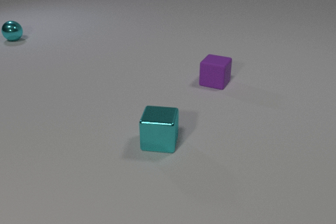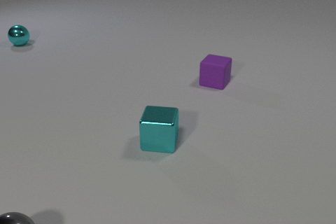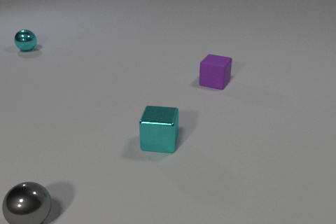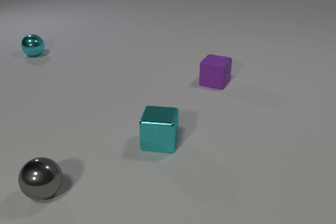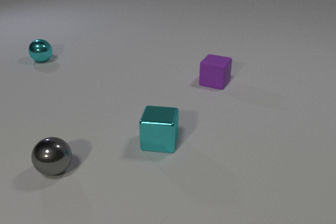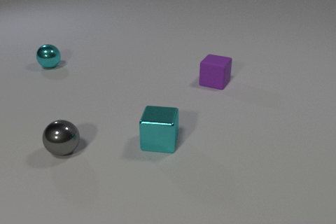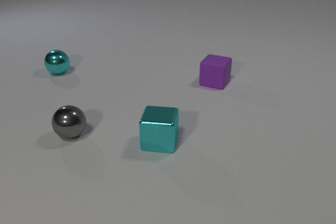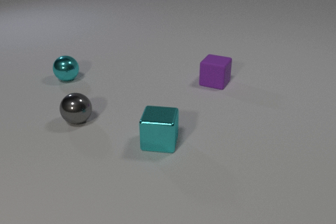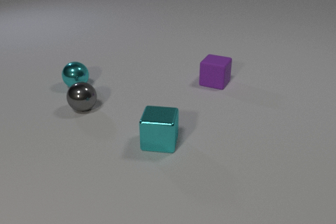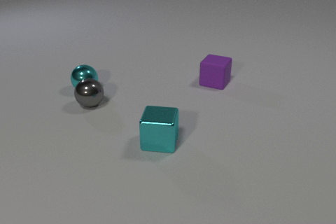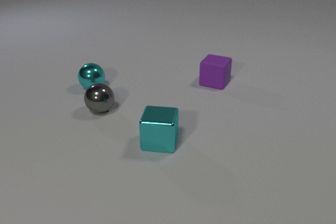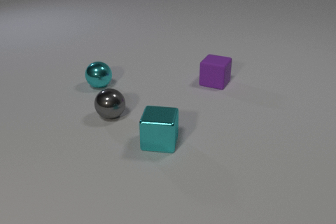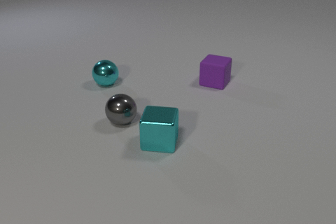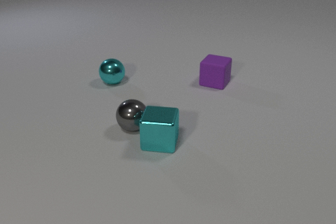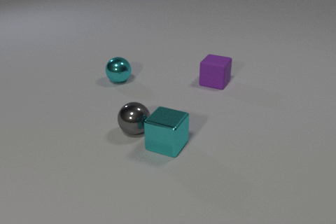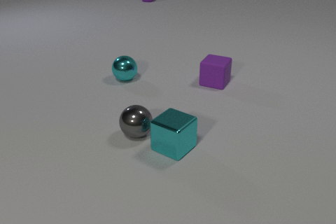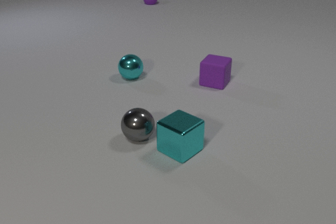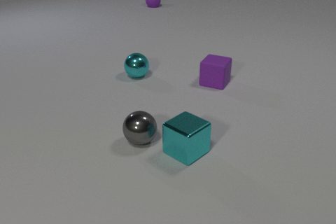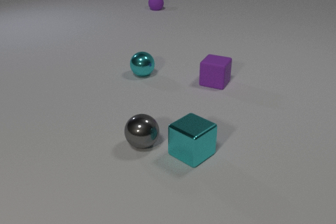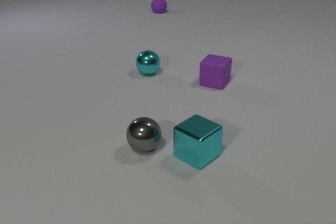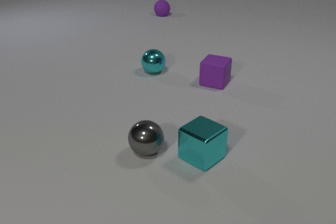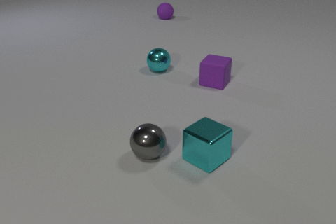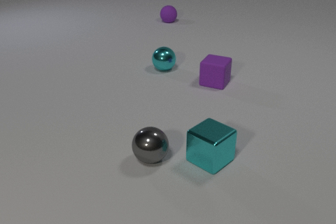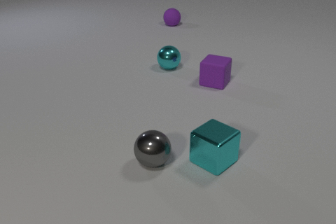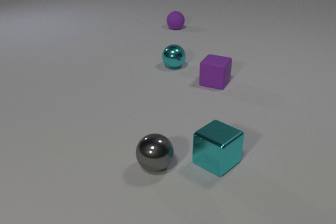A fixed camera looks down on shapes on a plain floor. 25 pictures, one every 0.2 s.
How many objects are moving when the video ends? 4.
Are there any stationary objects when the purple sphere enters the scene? yes.
What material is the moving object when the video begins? metal.
0.0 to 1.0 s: The gray metal sphere comes in at the bottom edge, rolls away from the camera. The cyan metal sphere rolls toward the camera.
1.0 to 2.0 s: The gray metal sphere rolls away from the camera and to the right. The cyan metal sphere rolls toward the camera and to the right. The gray metal sphere and the cyan metal sphere collide.
2.0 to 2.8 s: The gray metal sphere rolls toward the camera and to the right. The cyan metal sphere rolls to the right and away from the camera. The cyan metal cube slides to the right. The purple rubber sphere comes in at the top edge. The gray metal sphere and the cyan metal cube collide.
2.8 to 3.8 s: The gray metal sphere rolls toward the camera. The cyan metal sphere rolls to the right and away from the camera. The cyan metal cube slides to the right and toward the camera. The purple rubber sphere rolls toward the camera.
3.8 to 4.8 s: The gray metal sphere rolls toward the camera. The cyan metal sphere rolls to the right and away from the camera. The cyan metal cube slides to the right and toward the camera. The purple rubber sphere rolls toward the camera.
